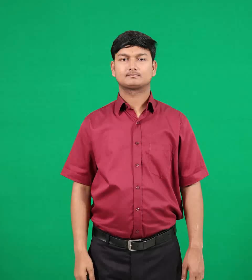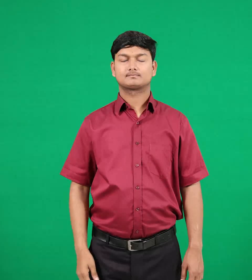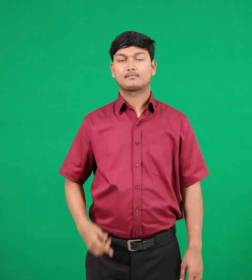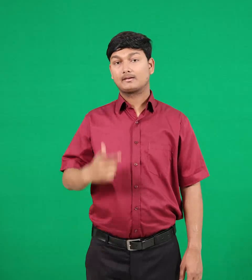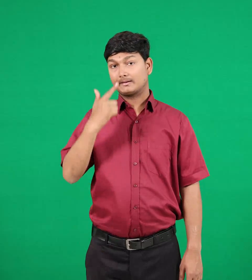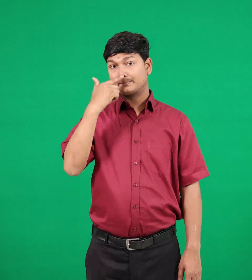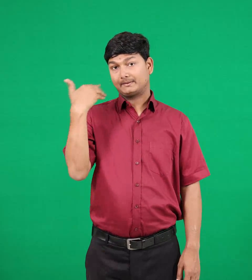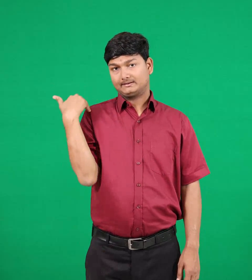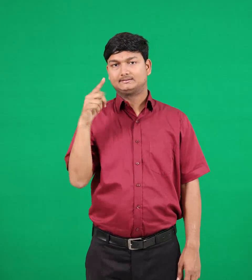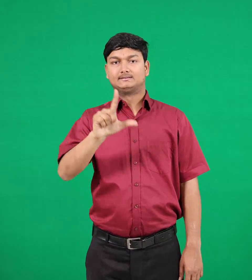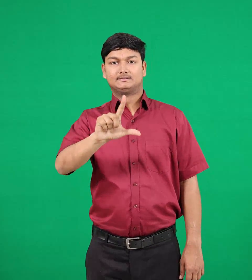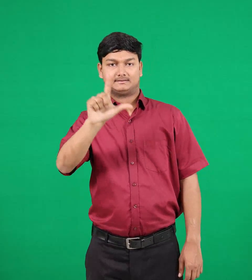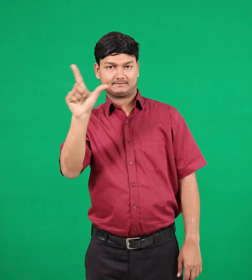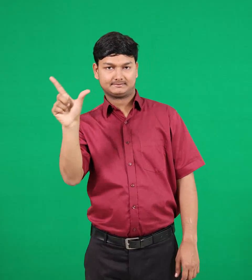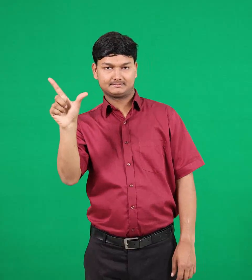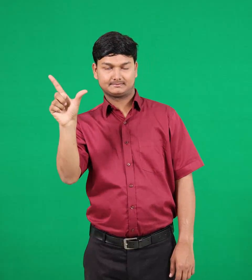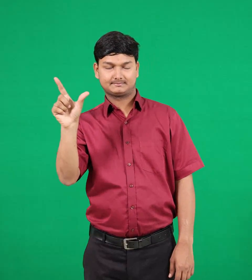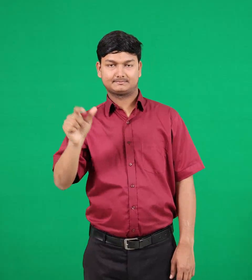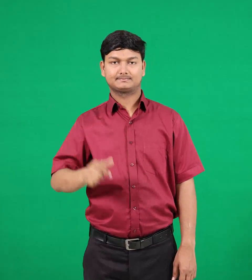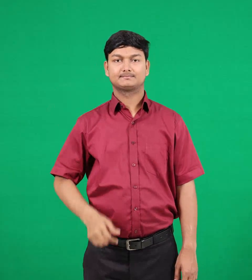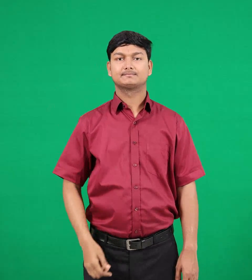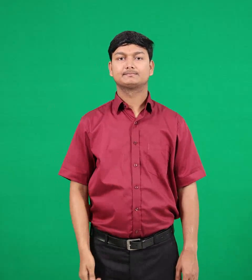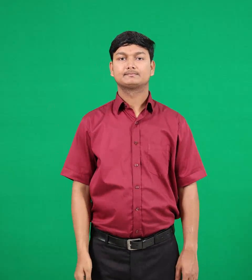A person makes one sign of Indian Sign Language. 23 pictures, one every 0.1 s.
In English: sister-in-law
